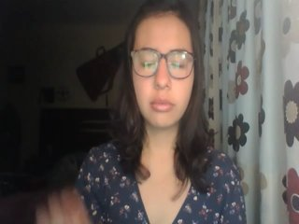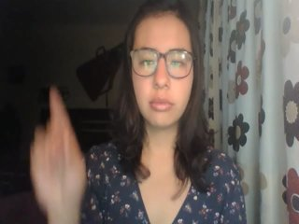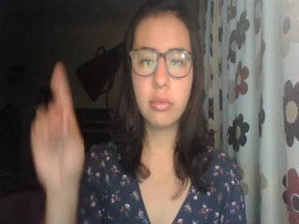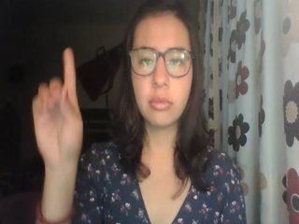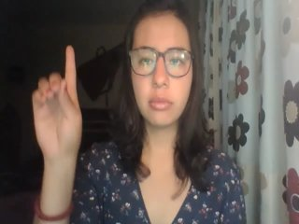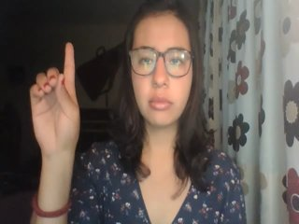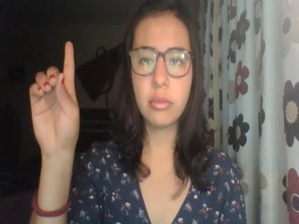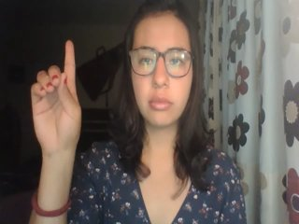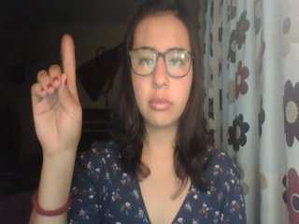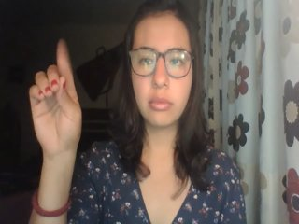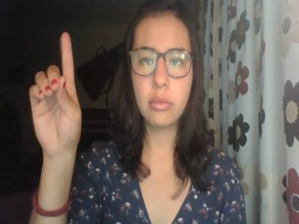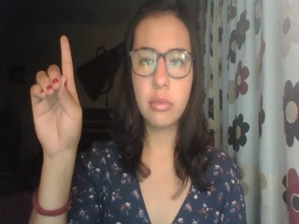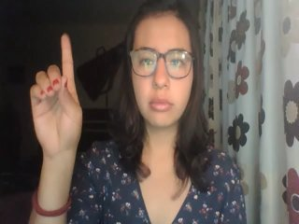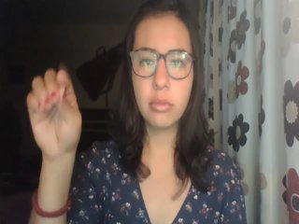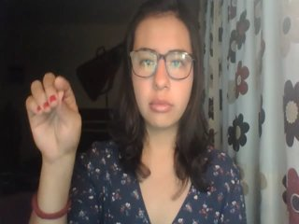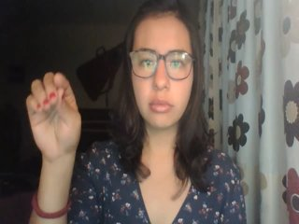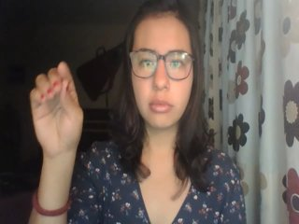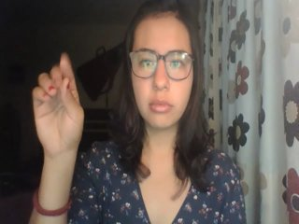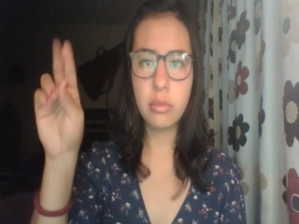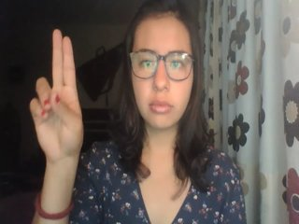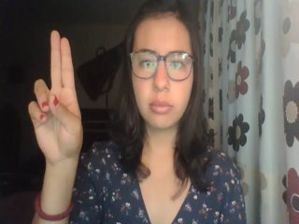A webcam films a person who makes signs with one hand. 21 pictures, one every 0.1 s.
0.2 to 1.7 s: Double click with one finger.
